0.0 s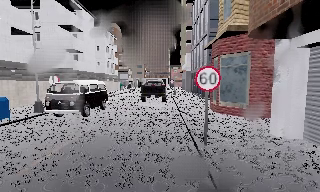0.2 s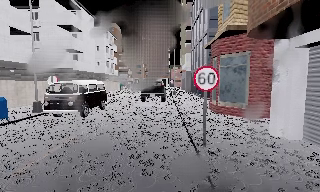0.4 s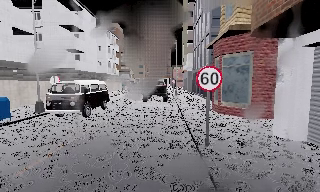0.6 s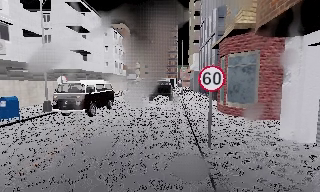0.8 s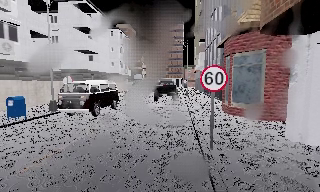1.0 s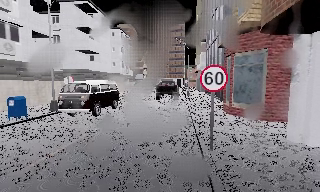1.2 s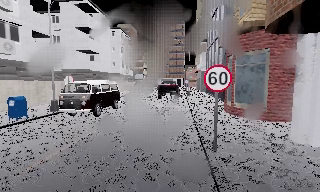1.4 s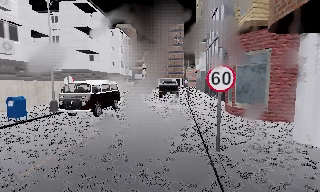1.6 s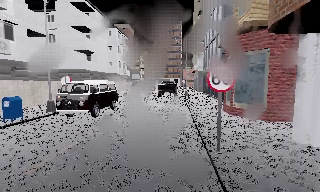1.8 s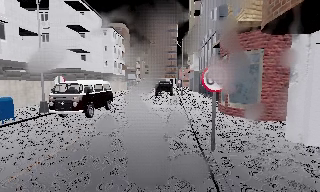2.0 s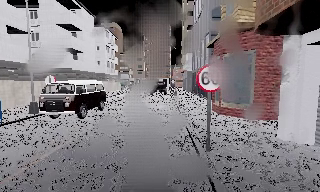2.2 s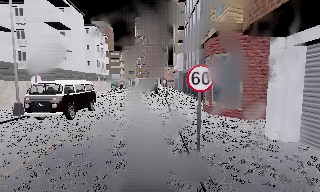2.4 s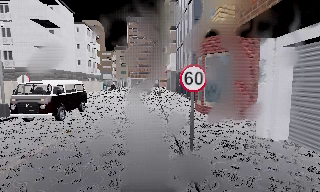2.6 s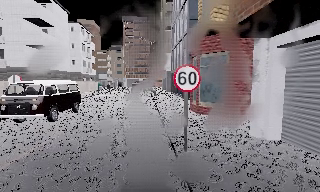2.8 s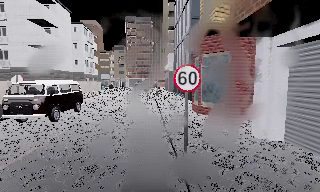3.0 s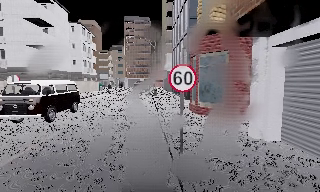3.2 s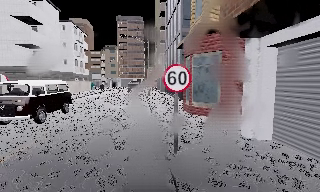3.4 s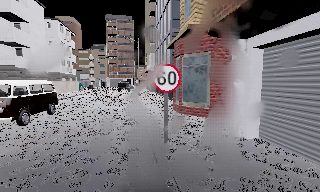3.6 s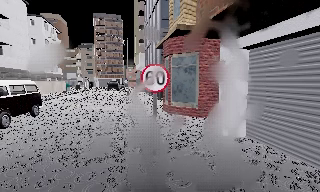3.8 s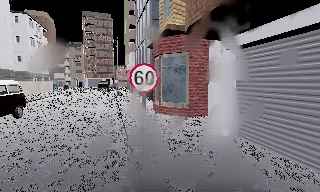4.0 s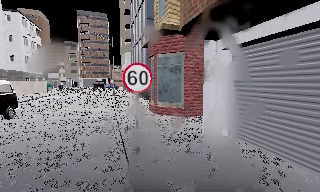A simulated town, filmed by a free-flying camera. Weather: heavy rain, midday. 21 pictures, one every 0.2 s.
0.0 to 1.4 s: The camera shifts only a little, or ends up much as it began.
1.4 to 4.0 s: The camera pans to its right, which is clockwise from overhead, by about 25 degrees. It travels forward, about 0.5 m, so what stands in front looms larger.
The film runs forward here.
